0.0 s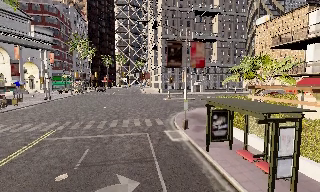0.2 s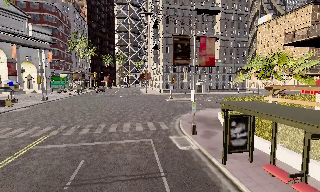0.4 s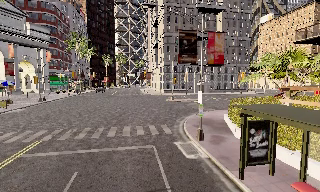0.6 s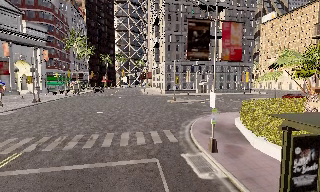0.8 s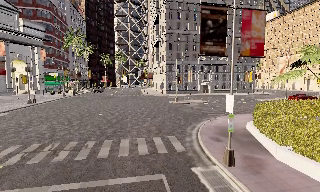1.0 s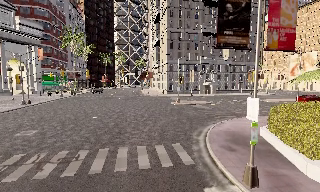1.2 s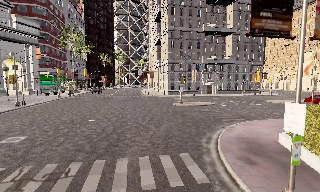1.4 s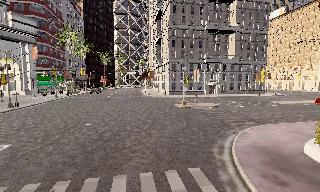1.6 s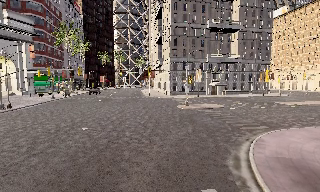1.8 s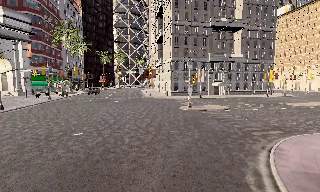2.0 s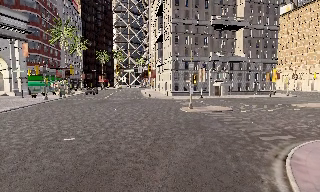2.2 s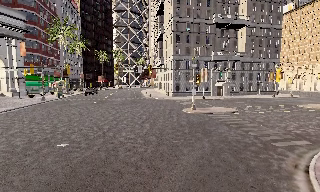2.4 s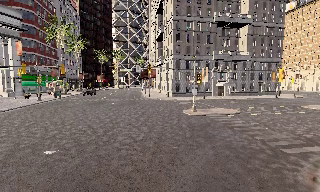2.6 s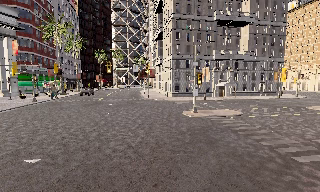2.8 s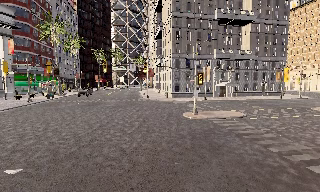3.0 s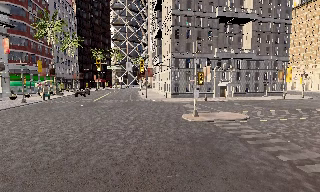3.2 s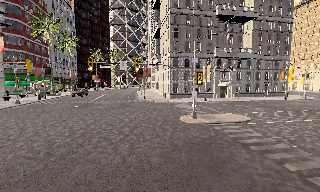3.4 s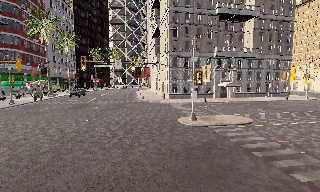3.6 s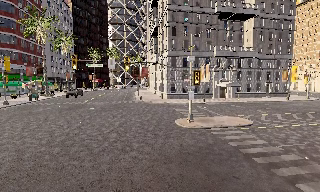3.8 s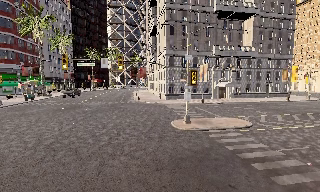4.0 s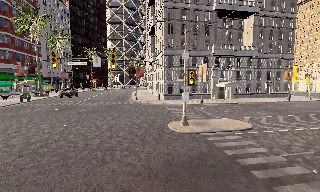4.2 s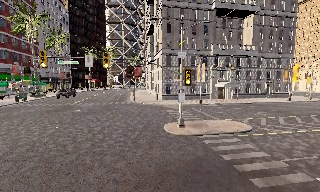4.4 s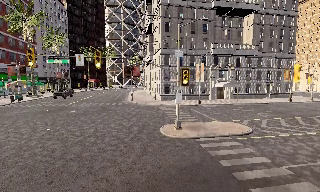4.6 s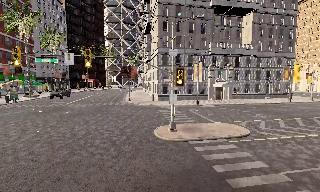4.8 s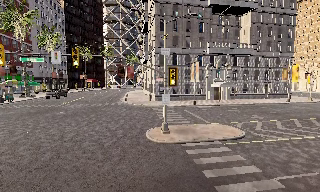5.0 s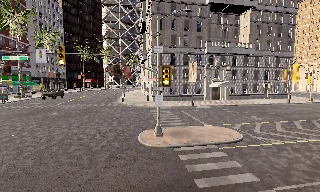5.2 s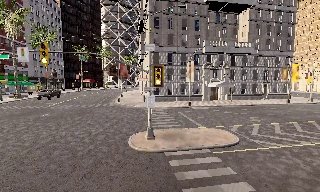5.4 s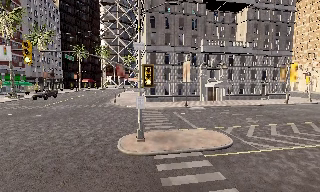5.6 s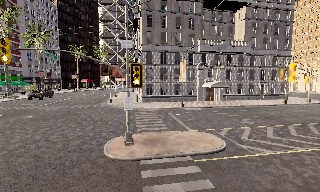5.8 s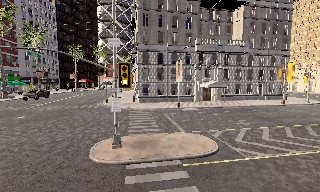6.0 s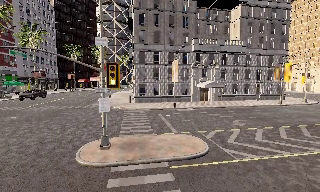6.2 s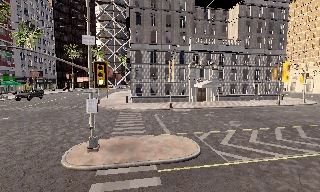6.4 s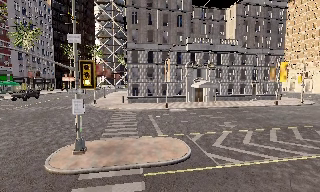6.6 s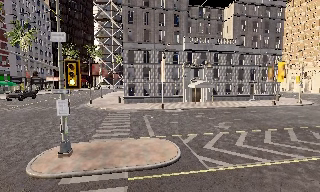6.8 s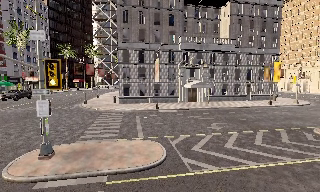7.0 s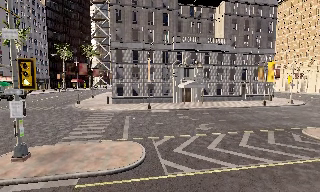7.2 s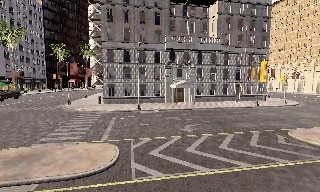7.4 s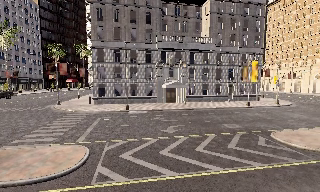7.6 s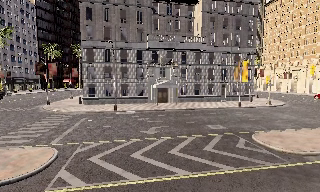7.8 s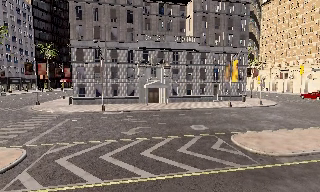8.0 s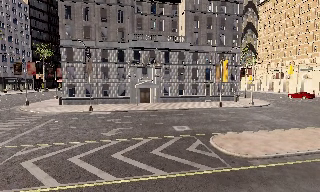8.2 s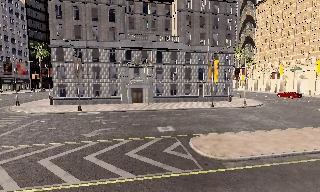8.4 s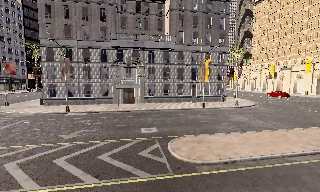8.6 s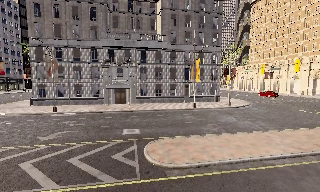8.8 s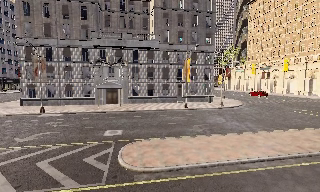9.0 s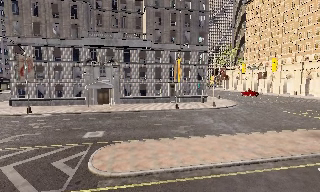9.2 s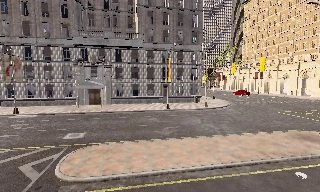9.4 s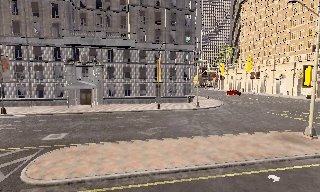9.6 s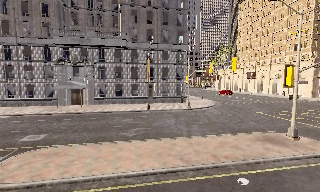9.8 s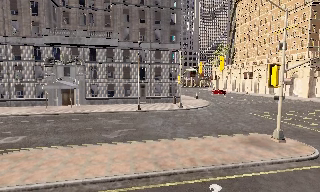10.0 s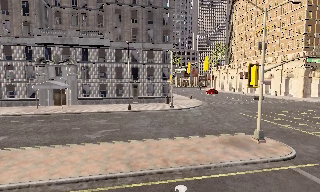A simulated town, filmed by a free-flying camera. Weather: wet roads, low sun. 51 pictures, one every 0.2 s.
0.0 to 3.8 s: The camera travels forward, about 20 m, so what stands in front looms larger. It loses speed.
3.8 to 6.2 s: The camera travels to its right and forward, about 8 m, so close, fixed things drift to the left.
6.2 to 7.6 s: The camera travels to its right, about 7 m, so close, fixed things drift to the left. It gains speed.
7.6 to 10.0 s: The camera travels to its right, about 16 m, so close, fixed things drift to the left.
The film runs forward here.
